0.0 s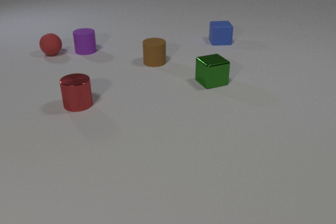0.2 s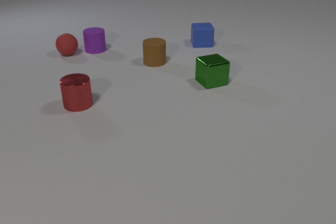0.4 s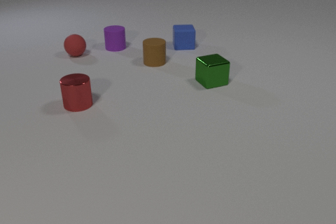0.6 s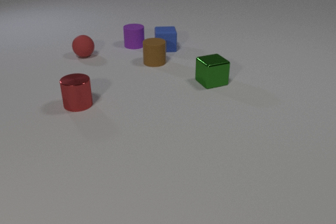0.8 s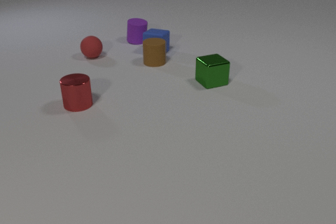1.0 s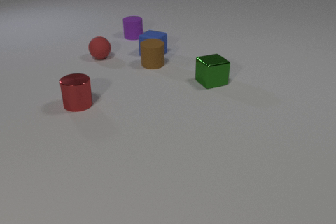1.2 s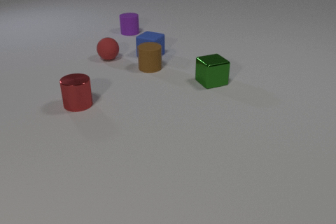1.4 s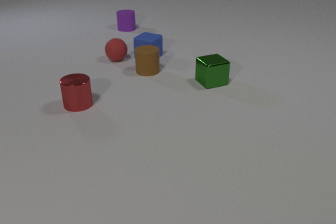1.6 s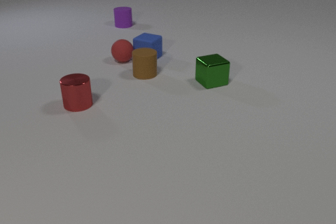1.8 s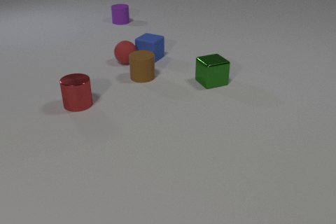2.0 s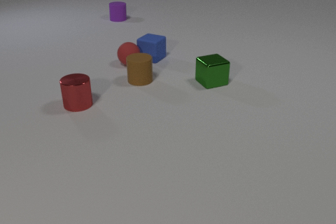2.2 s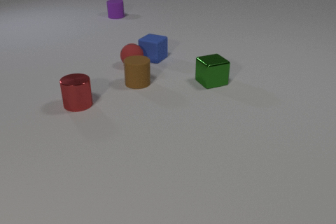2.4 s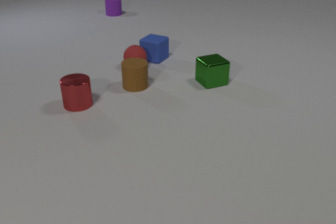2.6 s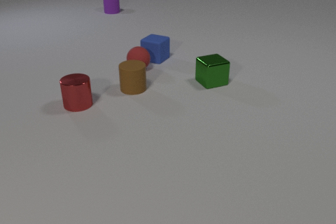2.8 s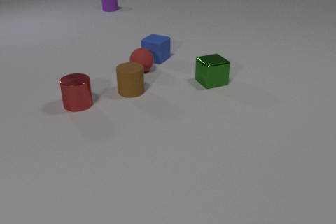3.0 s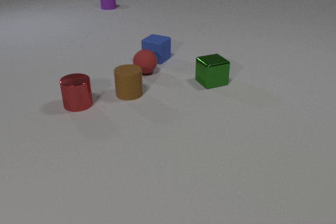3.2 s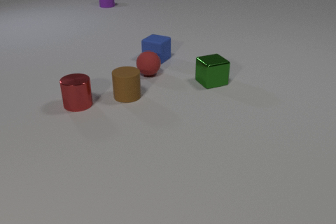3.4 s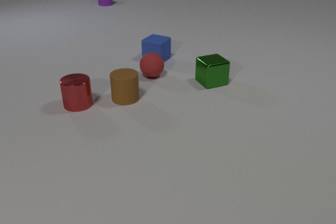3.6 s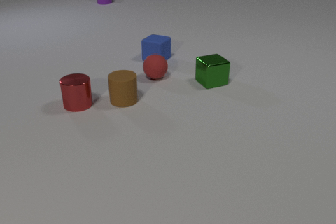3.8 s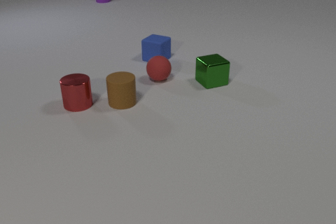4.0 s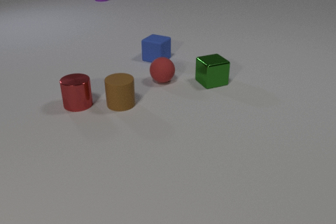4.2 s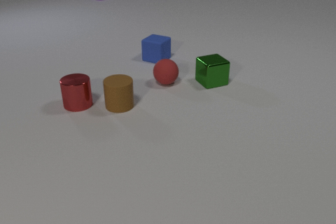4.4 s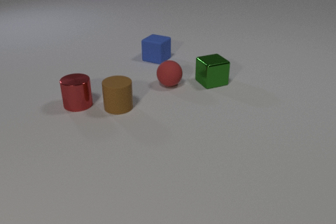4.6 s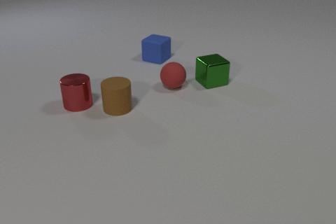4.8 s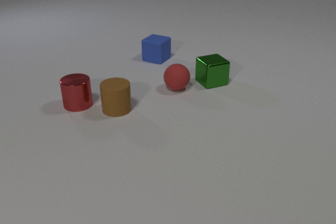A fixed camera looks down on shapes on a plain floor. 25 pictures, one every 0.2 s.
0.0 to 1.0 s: The red rubber sphere rolls to the right and toward the camera. The blue rubber cube slides to the left and toward the camera, spins clockwise seen from above by about 30 degrees, its near face sliding to the left. The purple rubber cylinder slides to the right and away from the camera. The brown rubber cylinder slides toward the camera. The red rubber sphere and the purple rubber cylinder collide. The blue rubber cube and the purple rubber cylinder collide. The blue rubber cube and the brown rubber cylinder collide.
1.0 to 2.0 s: The red rubber sphere rolls to the right and toward the camera. The blue rubber cube slides toward the camera. The purple rubber cylinder slides away from the camera. The brown rubber cylinder slides toward the camera. The red rubber sphere and the blue rubber cube collide.
2.0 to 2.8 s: The red rubber sphere rolls toward the camera and to the right. The purple rubber cylinder slides away from the camera. The brown rubber cylinder slides toward the camera.
2.8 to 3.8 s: The red rubber sphere rolls toward the camera and to the right. The purple rubber cylinder slides away from the camera. The brown rubber cylinder slides toward the camera.
3.8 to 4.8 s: The red rubber sphere rolls toward the camera and to the right. The purple rubber cylinder slides away from the camera, leaves at the top edge. The brown rubber cylinder slides toward the camera.
What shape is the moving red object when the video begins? sphere.
How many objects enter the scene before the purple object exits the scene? 0.
What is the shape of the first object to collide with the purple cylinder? sphere.
